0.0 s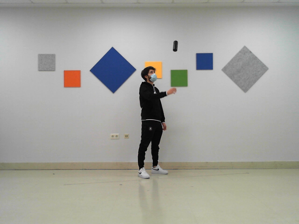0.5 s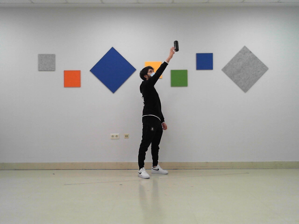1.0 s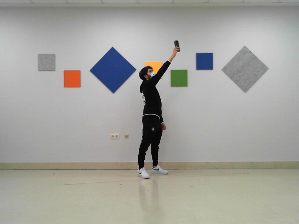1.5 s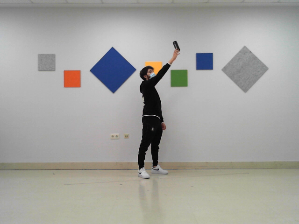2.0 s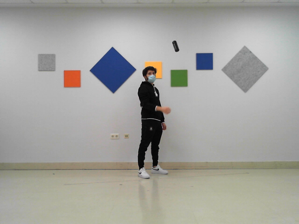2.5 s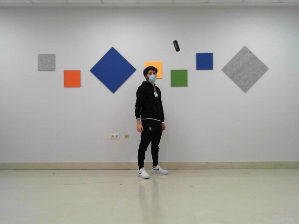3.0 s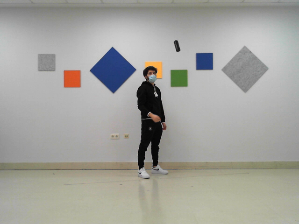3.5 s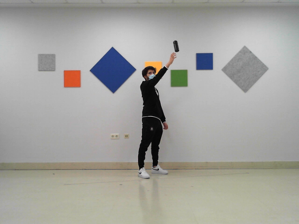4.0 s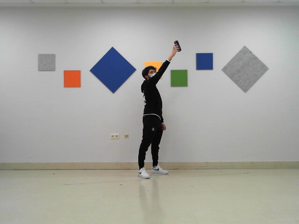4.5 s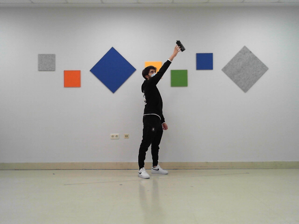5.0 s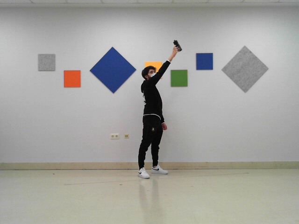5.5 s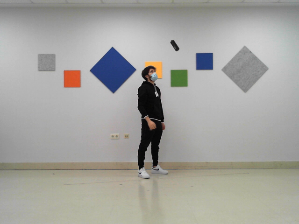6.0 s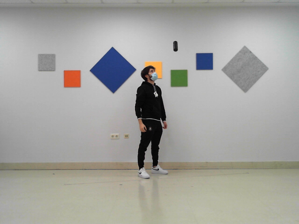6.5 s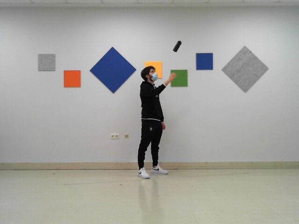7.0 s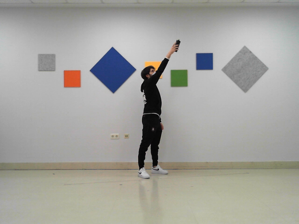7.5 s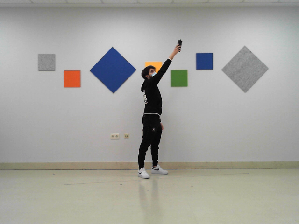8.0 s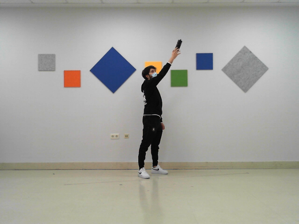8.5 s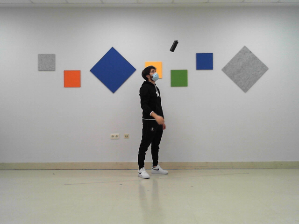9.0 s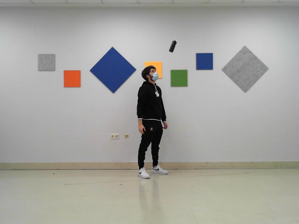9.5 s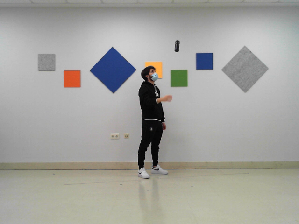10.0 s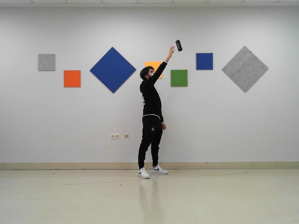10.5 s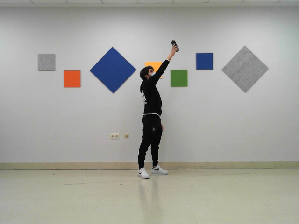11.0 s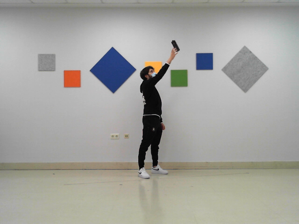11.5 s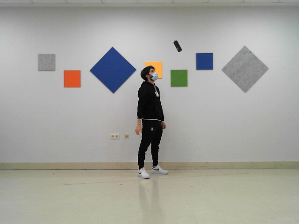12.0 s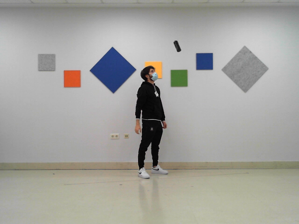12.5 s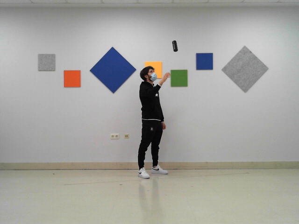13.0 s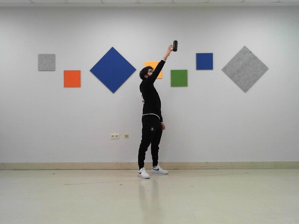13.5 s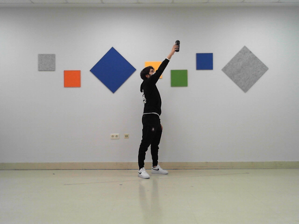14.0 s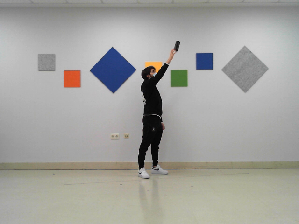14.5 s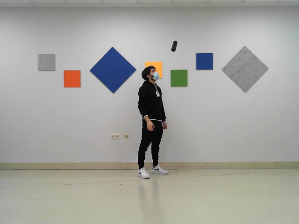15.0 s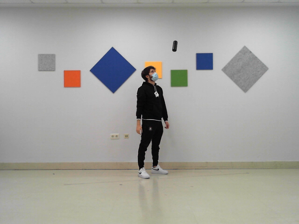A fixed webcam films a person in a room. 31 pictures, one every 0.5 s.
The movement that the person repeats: Reach up for a bottle in a high position, right hand.
